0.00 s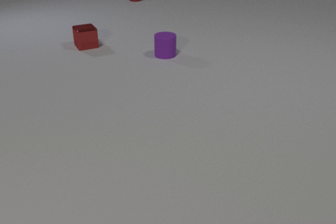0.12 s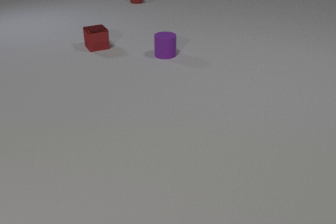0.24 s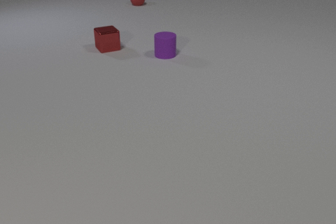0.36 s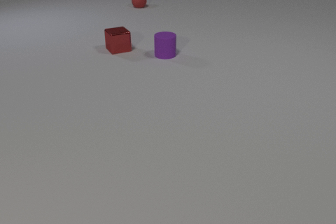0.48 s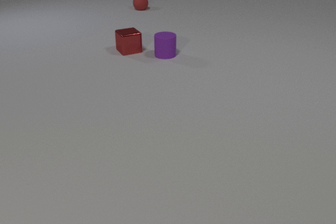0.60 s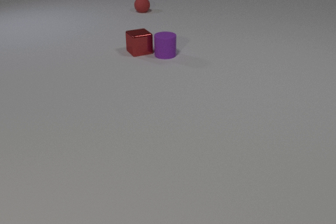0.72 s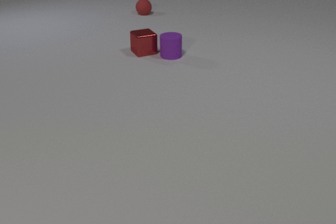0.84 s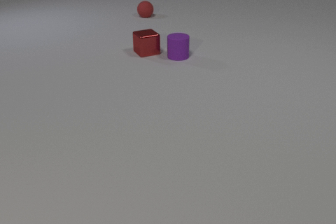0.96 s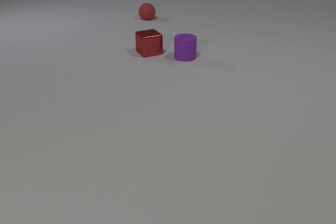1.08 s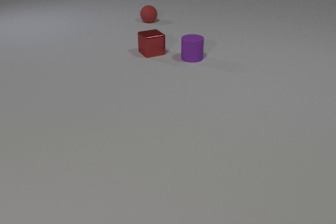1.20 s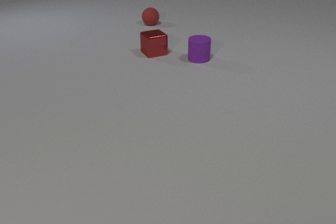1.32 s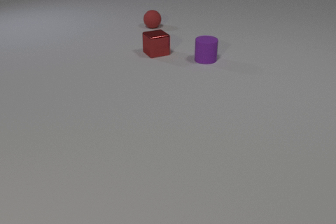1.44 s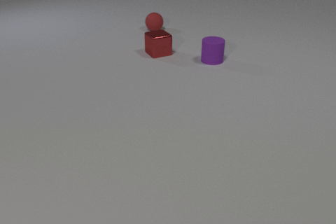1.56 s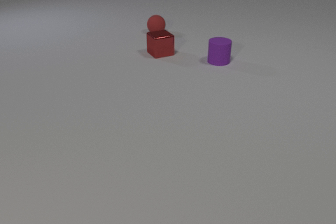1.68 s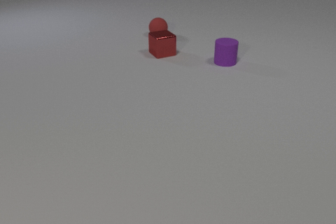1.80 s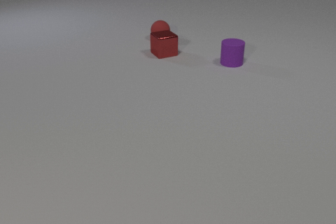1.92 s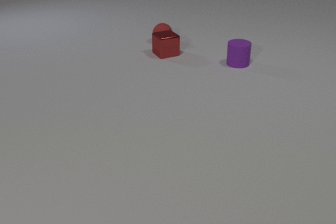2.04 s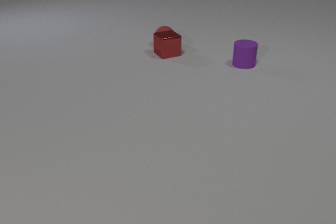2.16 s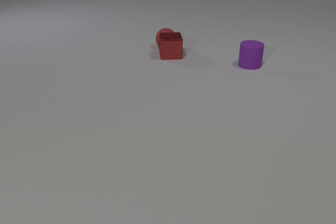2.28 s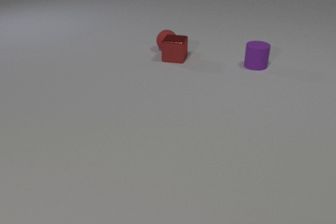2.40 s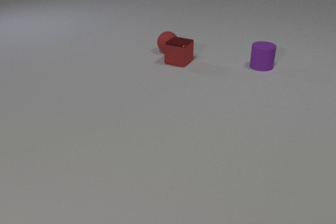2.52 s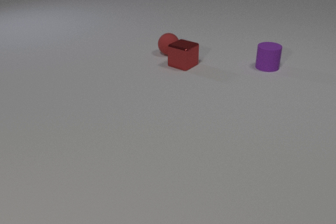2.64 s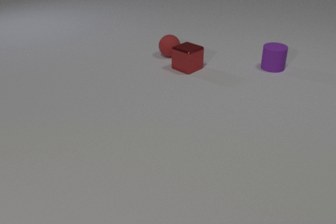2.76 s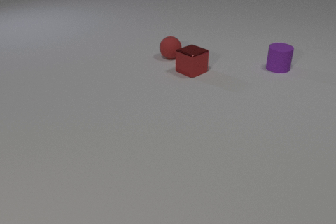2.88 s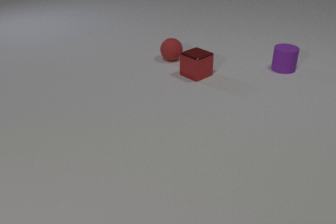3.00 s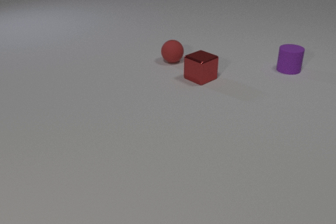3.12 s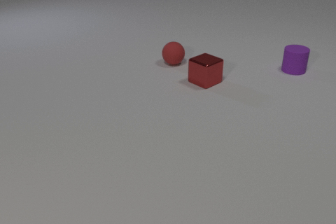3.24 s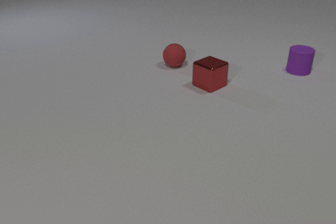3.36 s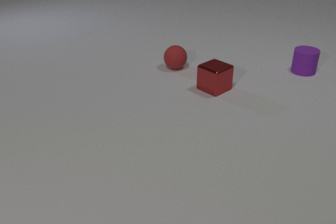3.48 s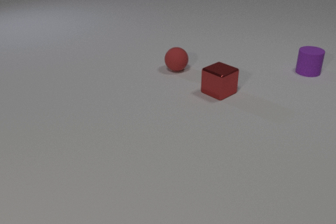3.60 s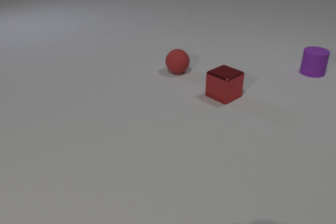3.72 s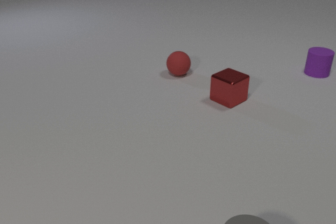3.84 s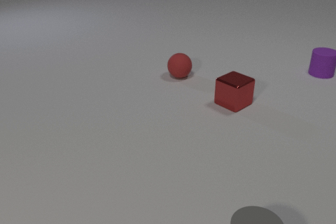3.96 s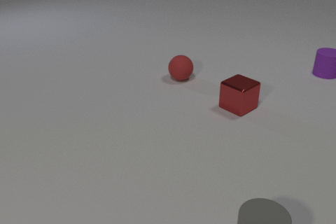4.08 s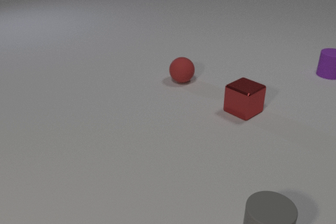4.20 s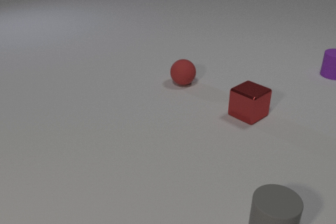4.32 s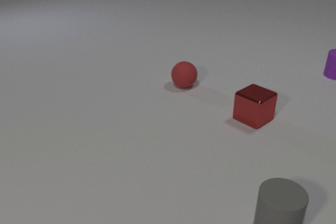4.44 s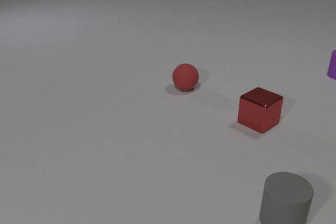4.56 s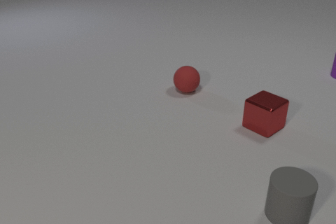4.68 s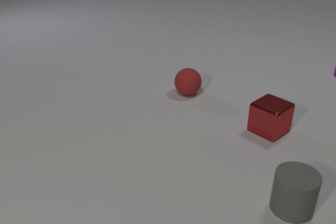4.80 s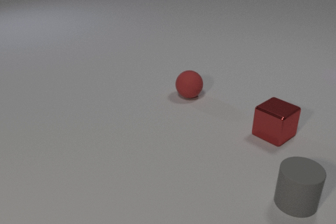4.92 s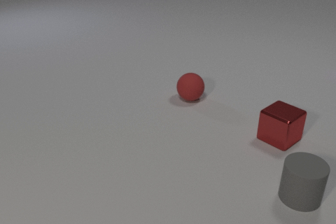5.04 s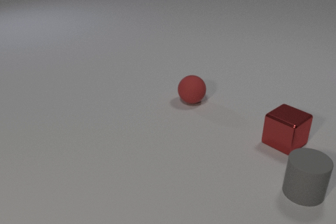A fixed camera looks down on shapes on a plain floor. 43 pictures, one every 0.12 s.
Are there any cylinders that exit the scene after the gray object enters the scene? yes.
What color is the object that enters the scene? gray.
How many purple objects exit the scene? 1.
0.00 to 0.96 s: The red metal cube slides to the right and toward the camera. The purple rubber cylinder slides to the right. The red rubber sphere rolls toward the camera. The red metal cube and the purple rubber cylinder collide.
0.96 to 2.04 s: The red metal cube slides to the right. The purple rubber cylinder slides to the right. The red rubber sphere rolls toward the camera.
2.04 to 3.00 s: The red metal cube slides toward the camera and to the right, spins clockwise seen from above by about 75 degrees, its near face sliding to the left. The purple rubber cylinder slides to the right. The red rubber sphere rolls toward the camera. The red metal cube and the red rubber sphere collide.
3.00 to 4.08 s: The red metal cube slides toward the camera and to the right. The purple rubber cylinder slides to the right. The red rubber sphere rolls toward the camera. The gray rubber cylinder comes in at the bottom edge, slides away from the camera and to the right.
4.08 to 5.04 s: The red metal cube slides toward the camera and to the right. The purple rubber cylinder slides to the right, leaves at the right edge. The red rubber sphere rolls toward the camera. The gray rubber cylinder slides away from the camera.
